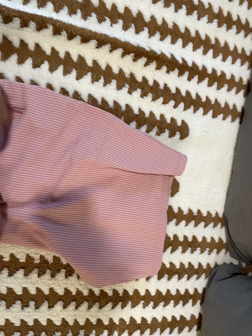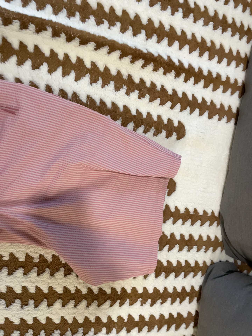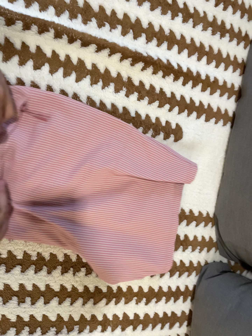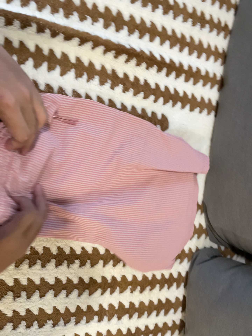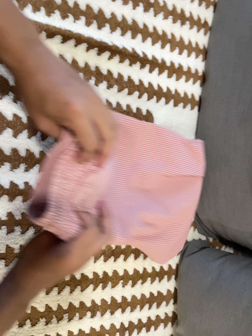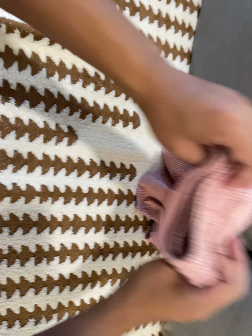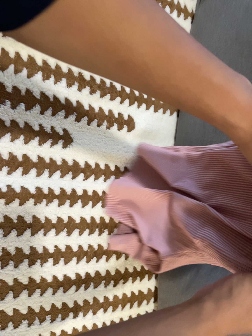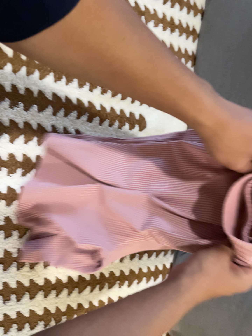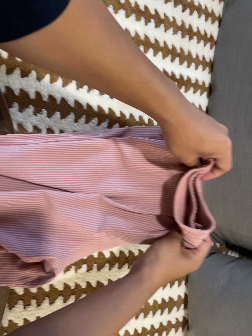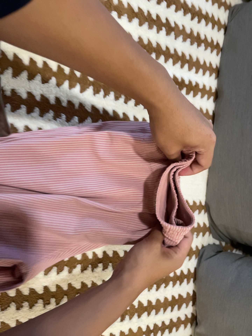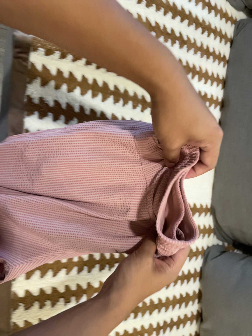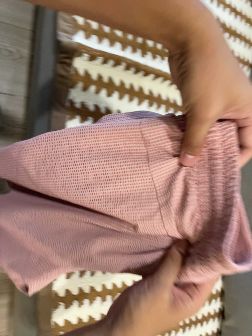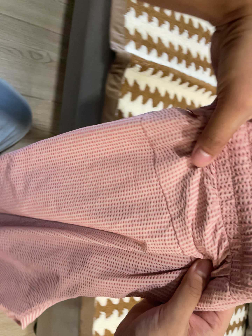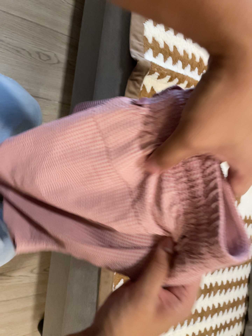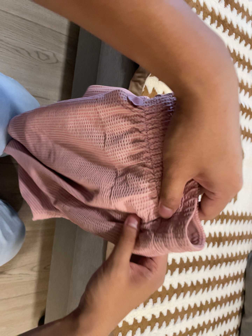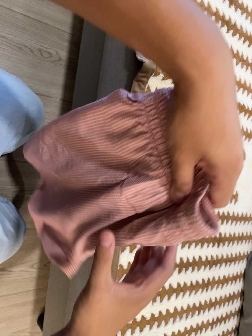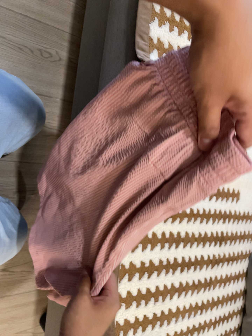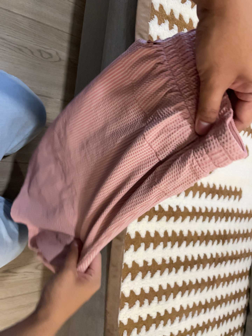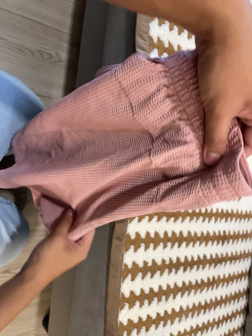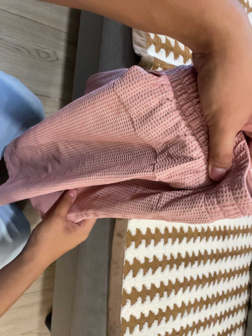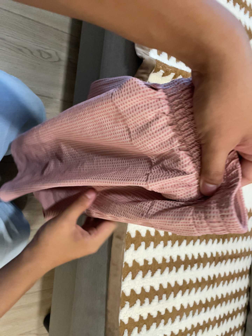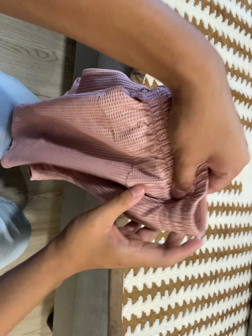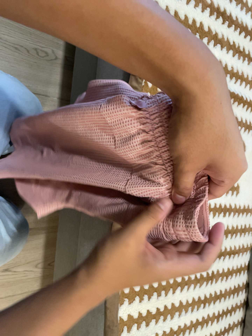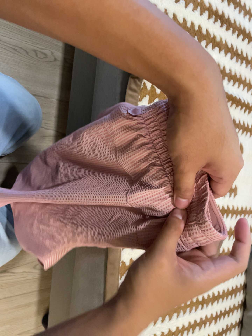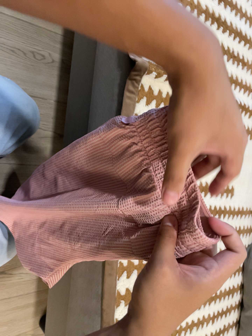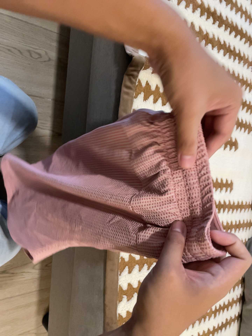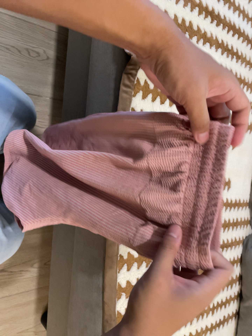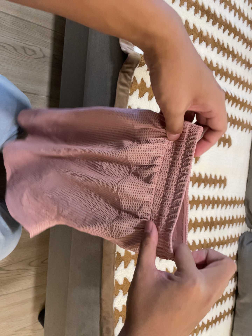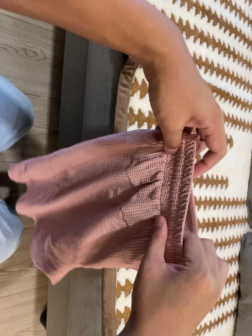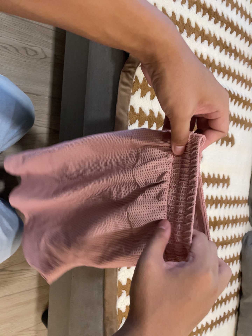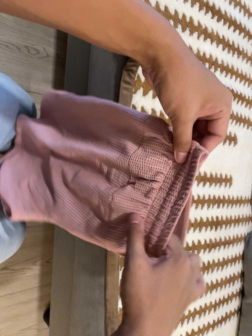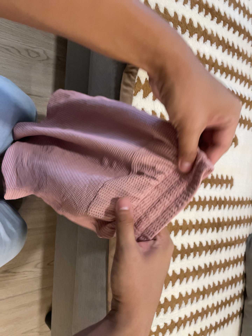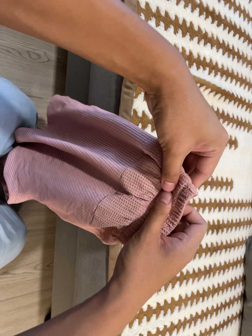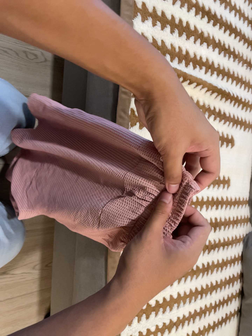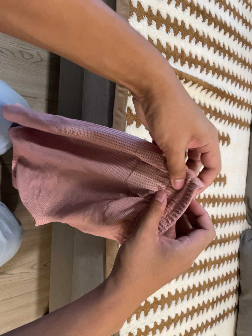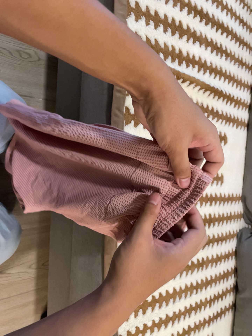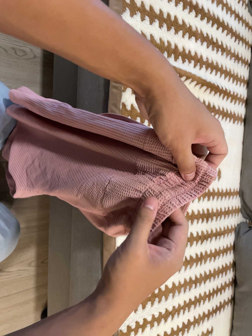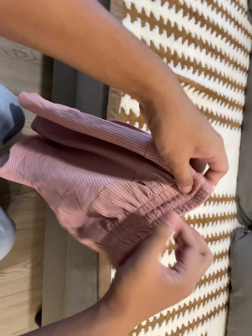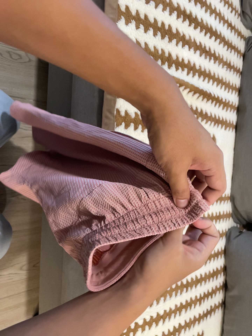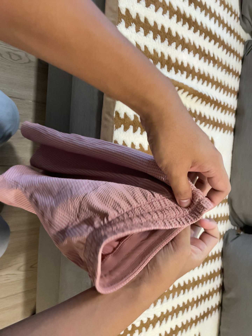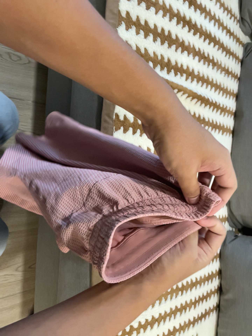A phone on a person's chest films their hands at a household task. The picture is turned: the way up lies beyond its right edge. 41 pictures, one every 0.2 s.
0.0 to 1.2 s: The camera swings to its right by about 10 degrees, and the scene slides to the left. It travels backward, about 6 cm, so what stands in front gets smaller.
1.2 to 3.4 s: The camera travels to its left, about 38 cm, so close, fixed things drift to the right.
3.4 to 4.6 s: The camera keeps its place and its aim.
4.6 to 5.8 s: The camera shifts only a little, or ends up much as it began.
5.8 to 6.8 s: The camera keeps its place and its aim.
6.8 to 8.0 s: The camera shifts only a little, or ends up much as it began.
The film runs backward here.
